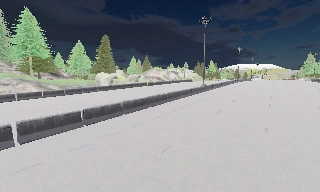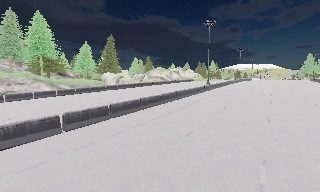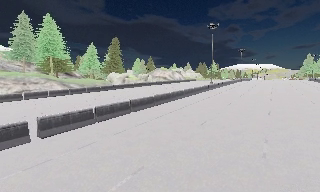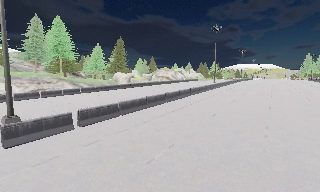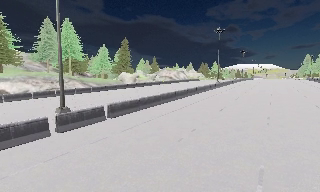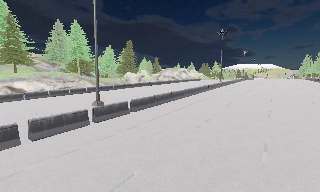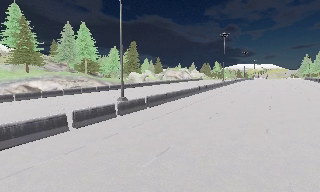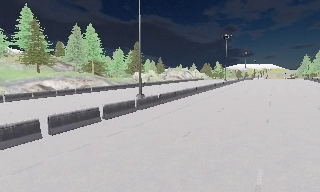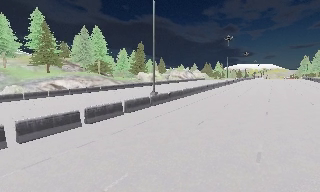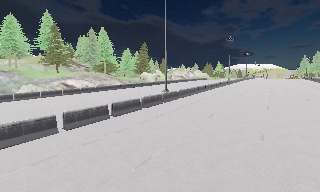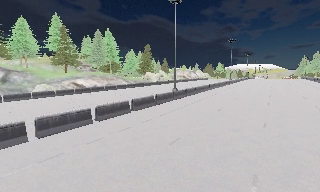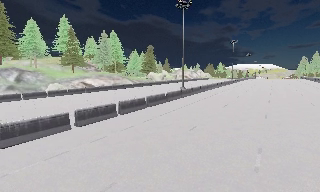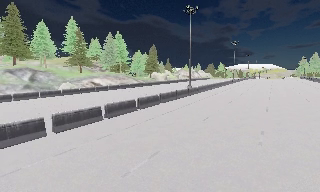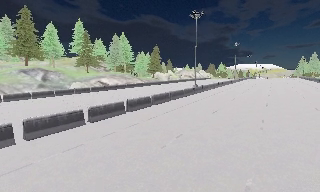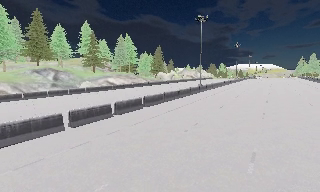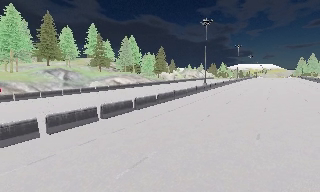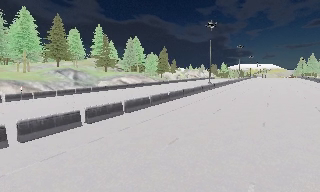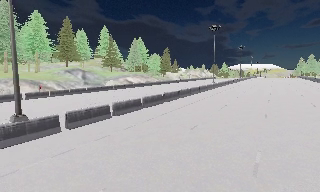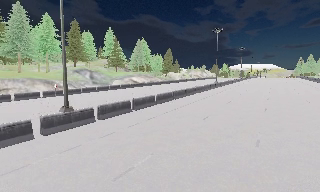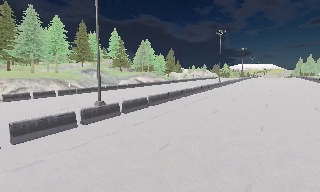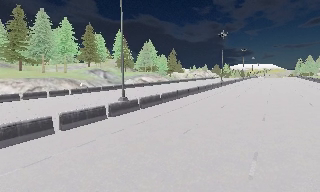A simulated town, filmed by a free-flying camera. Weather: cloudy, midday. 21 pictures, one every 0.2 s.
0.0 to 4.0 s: The camera travels backward and to its left, about 45 m, so what stands in front gets smaller.
The film runs backward here.
